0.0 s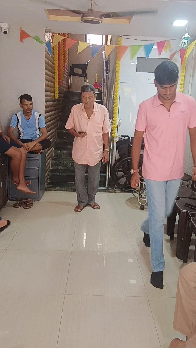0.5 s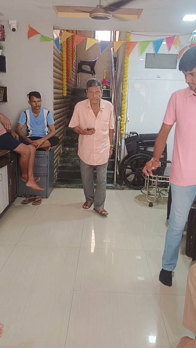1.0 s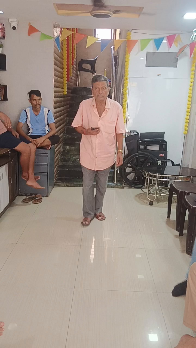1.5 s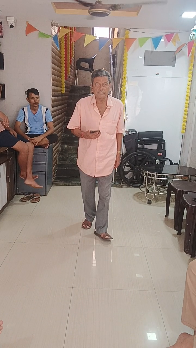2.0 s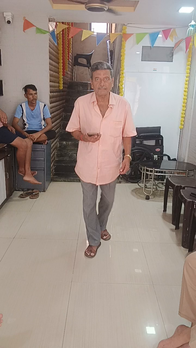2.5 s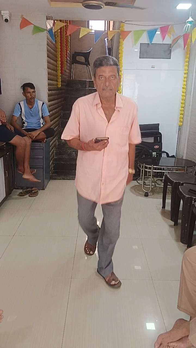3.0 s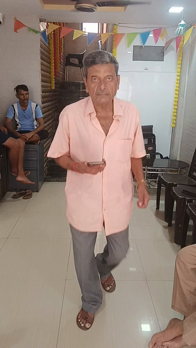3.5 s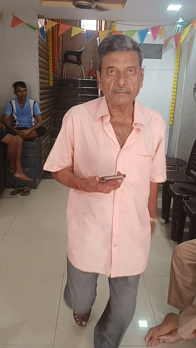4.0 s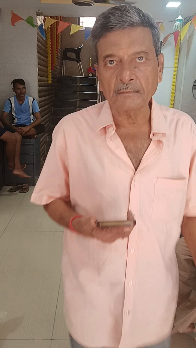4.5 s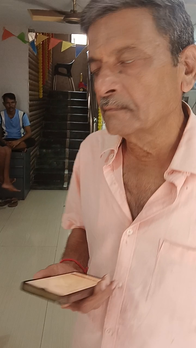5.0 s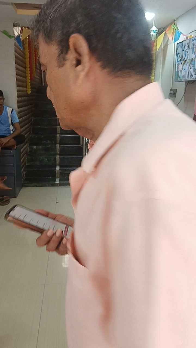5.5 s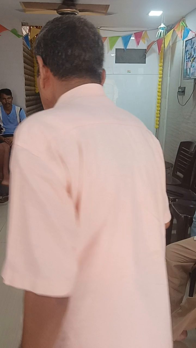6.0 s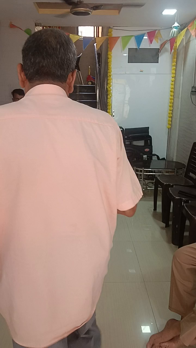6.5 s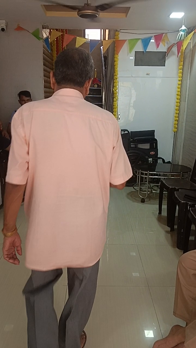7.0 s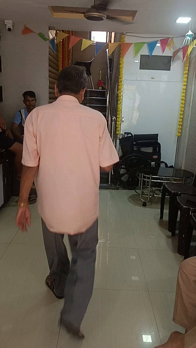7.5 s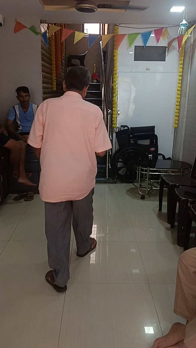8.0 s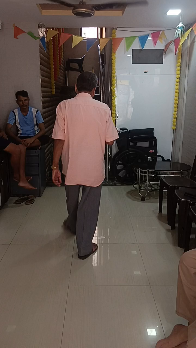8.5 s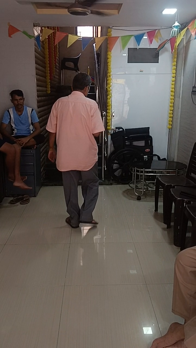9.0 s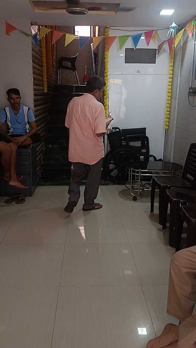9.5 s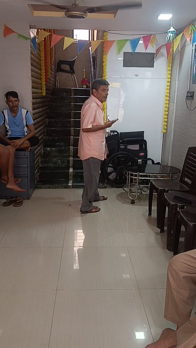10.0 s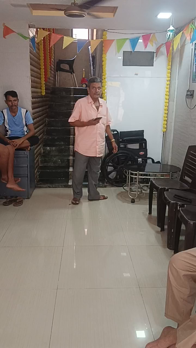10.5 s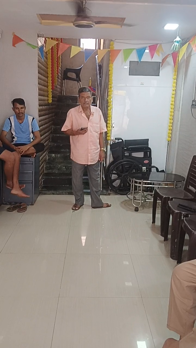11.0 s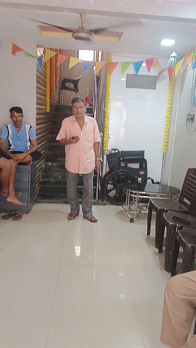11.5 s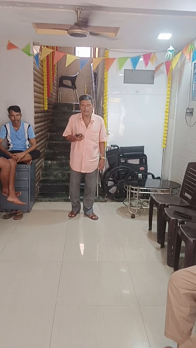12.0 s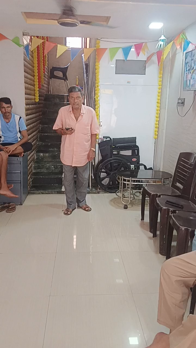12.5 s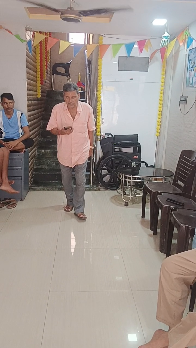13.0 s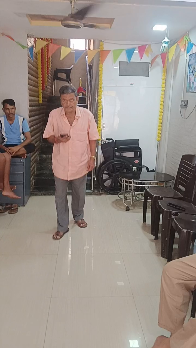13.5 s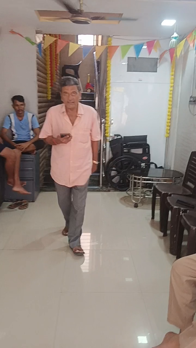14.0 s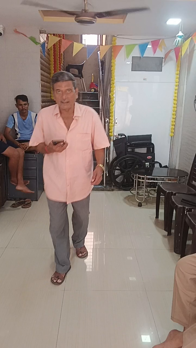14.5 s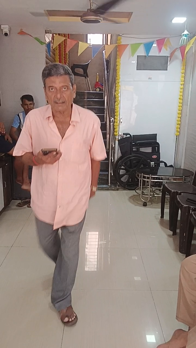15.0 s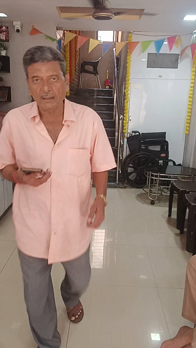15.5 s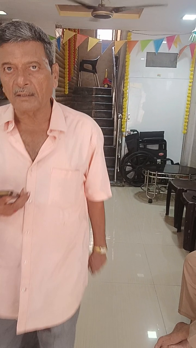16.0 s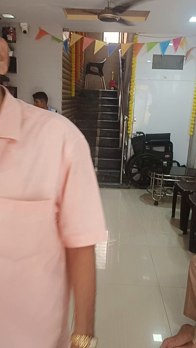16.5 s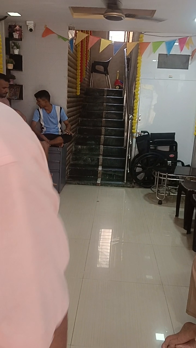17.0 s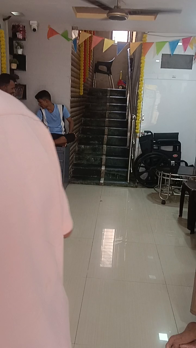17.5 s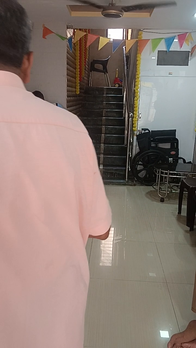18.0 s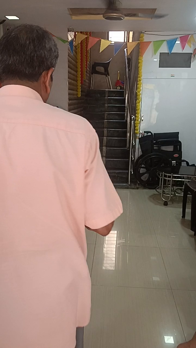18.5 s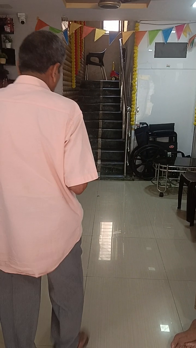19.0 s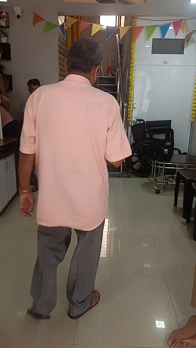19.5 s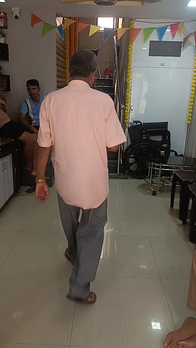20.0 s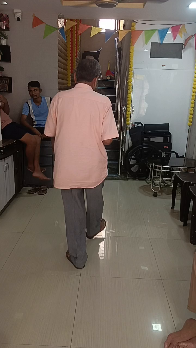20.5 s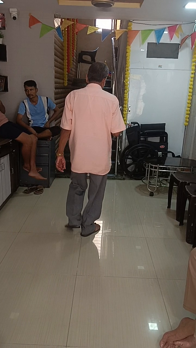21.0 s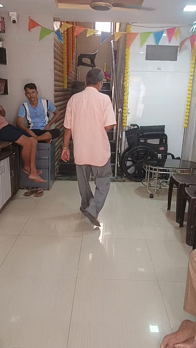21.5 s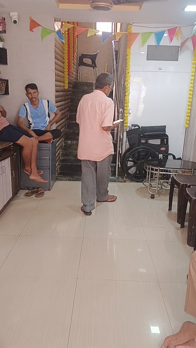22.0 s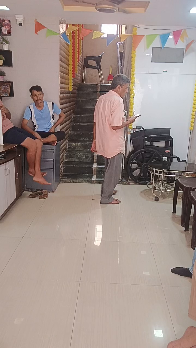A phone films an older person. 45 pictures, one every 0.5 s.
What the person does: Jogging.
